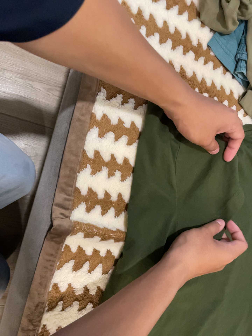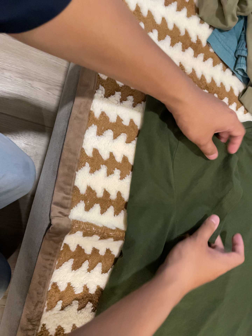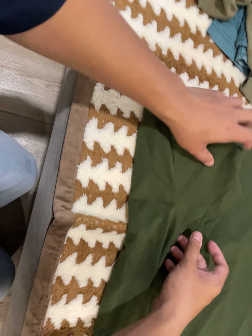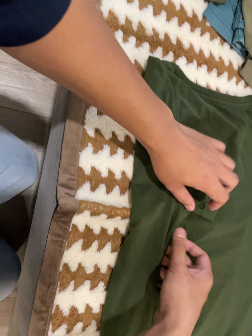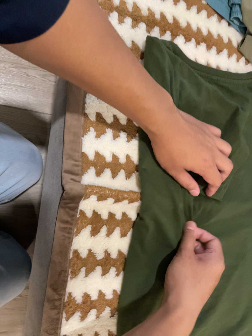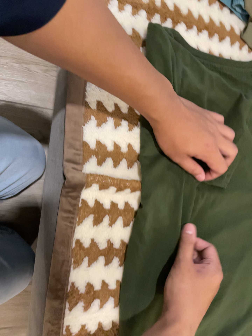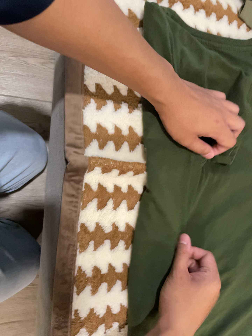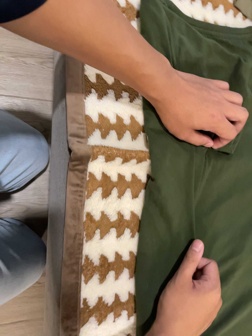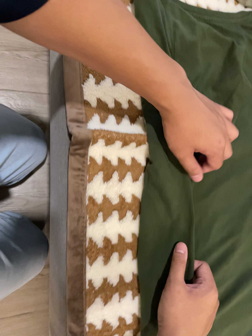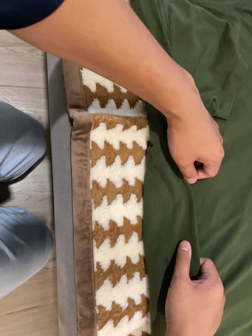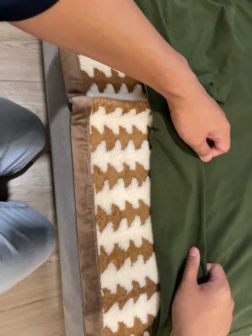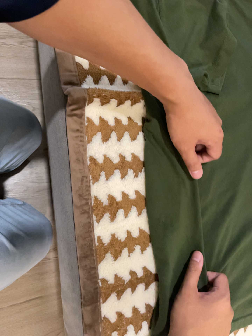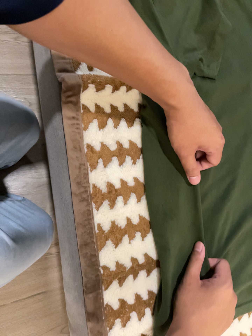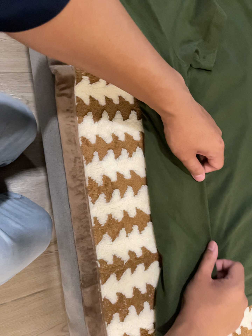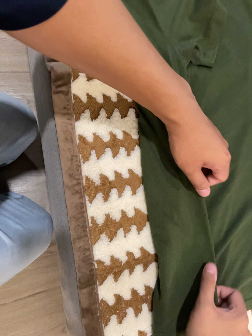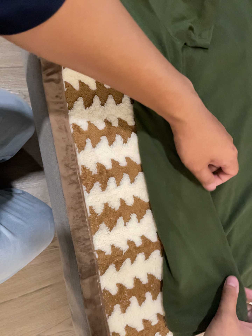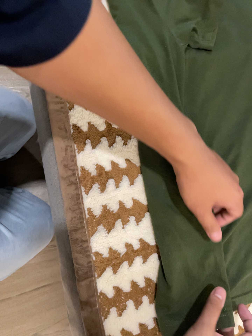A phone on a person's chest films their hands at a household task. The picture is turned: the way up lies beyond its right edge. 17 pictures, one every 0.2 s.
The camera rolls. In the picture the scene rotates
counterclockwise.
The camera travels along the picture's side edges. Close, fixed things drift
upward.
0.0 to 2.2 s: The camera travels toward the bottom of its view, about 18 cm, so close, fixed things drift upward. It rolls about its line of sight by about 20 degrees, and the scene rotates counterclockwise.
2.2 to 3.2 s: The camera shifts only a little, or ends up much as it began.
The film runs forward here.
